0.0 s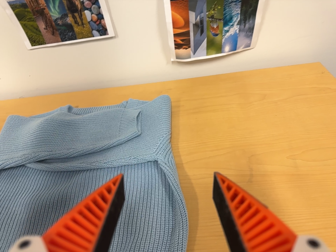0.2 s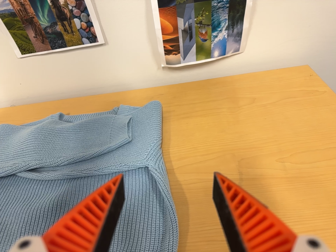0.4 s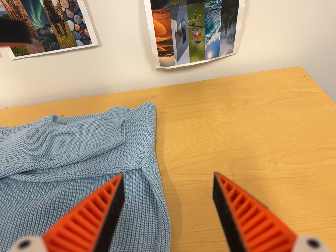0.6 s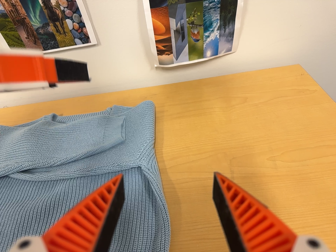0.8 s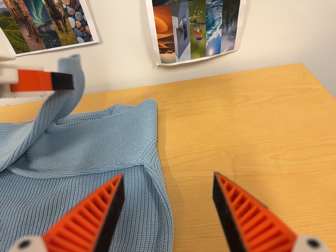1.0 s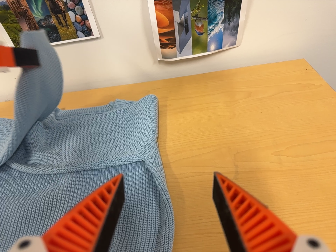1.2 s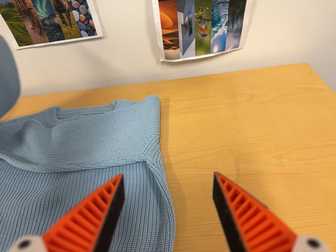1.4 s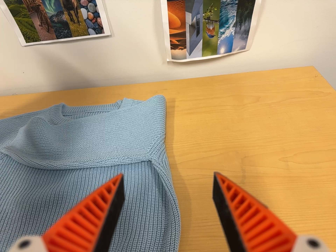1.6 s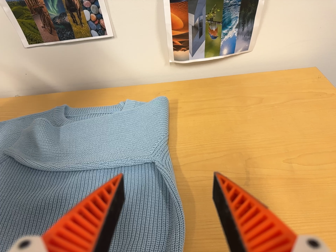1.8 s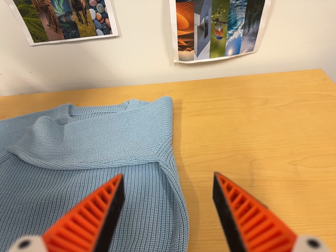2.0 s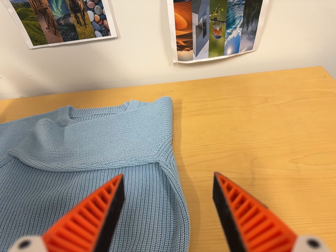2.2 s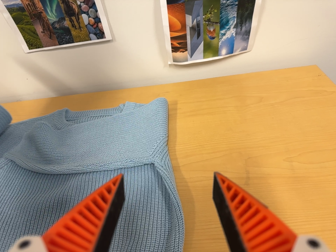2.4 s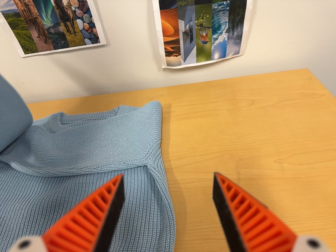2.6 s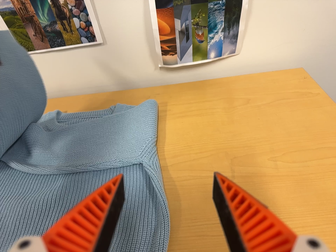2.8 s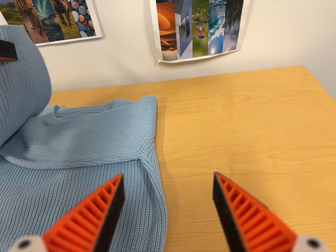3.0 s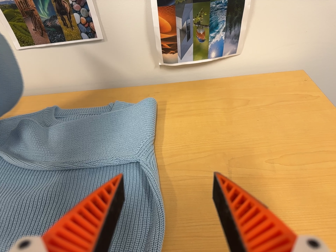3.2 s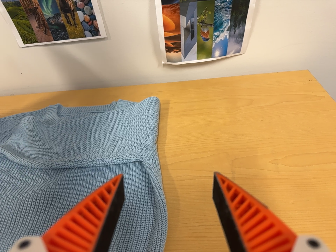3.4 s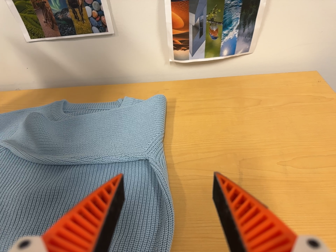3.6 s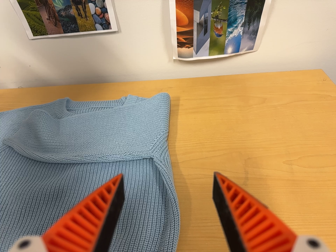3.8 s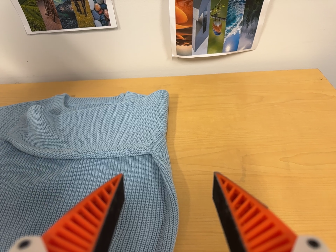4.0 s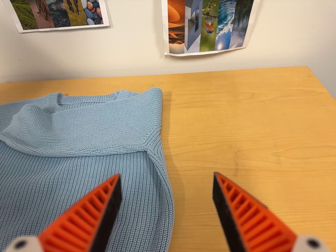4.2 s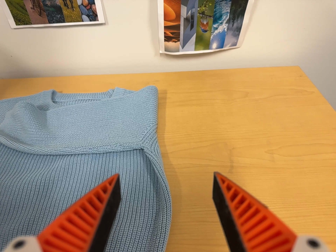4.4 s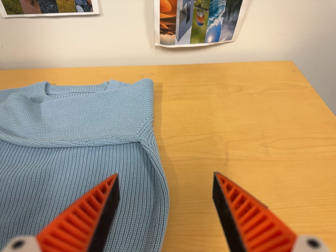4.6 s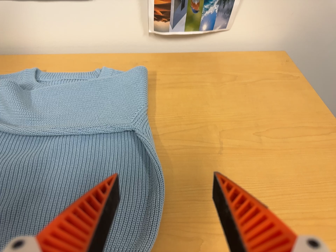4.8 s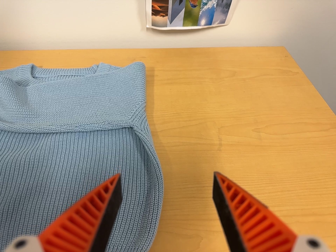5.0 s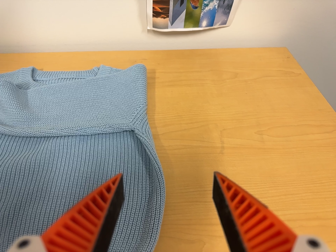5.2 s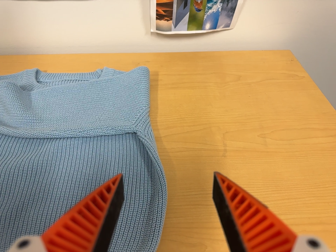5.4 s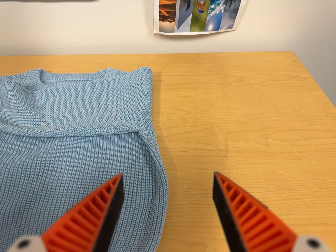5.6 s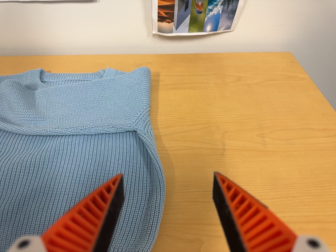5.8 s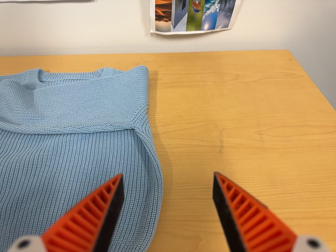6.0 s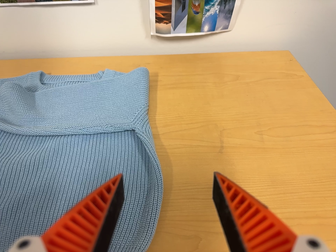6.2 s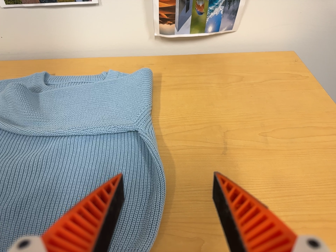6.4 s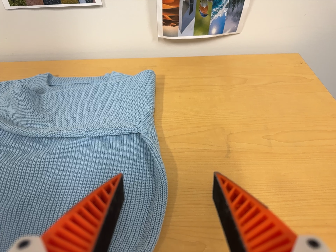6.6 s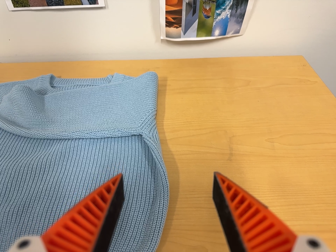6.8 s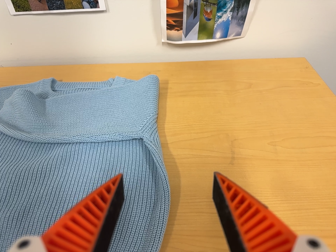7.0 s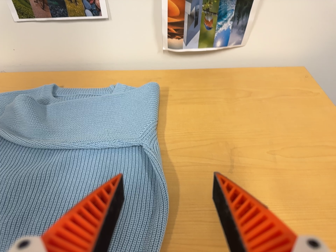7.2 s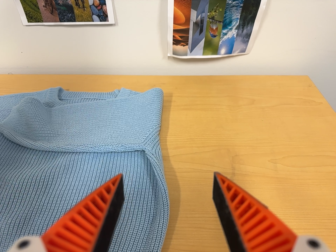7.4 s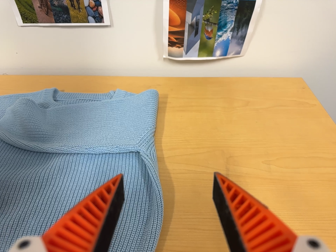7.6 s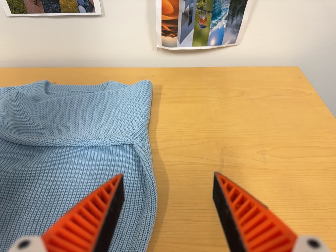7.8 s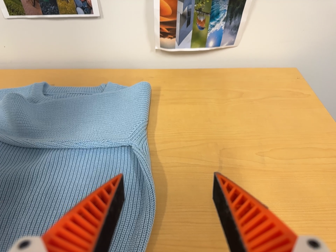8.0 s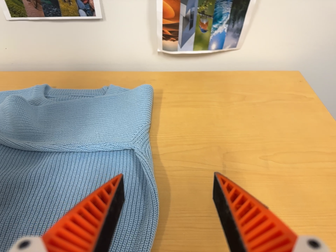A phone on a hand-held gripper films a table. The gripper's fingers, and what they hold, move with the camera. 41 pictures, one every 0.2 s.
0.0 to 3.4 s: The camera shifts only a little, or ends up much as it began.
3.4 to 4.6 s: The camera travels to its left, about 5 cm.
4.6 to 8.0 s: The camera shifts only a little, or ends up much as it began.
The film runs backward here.
